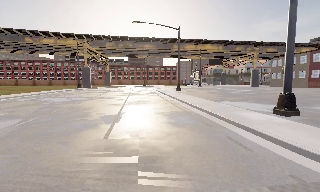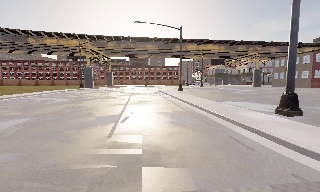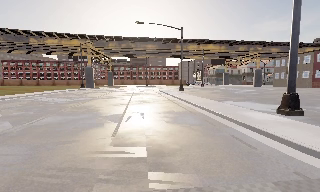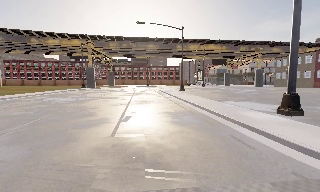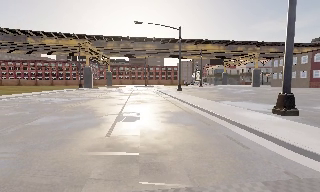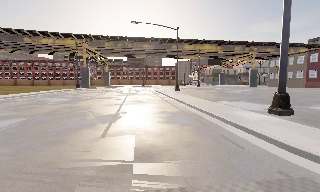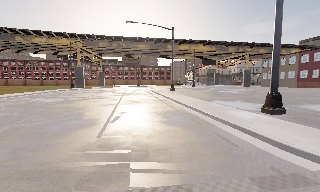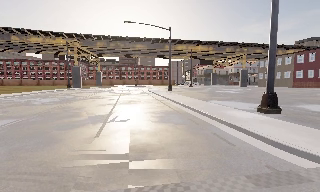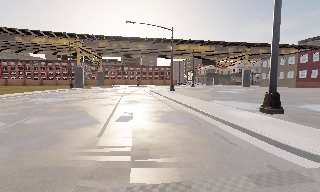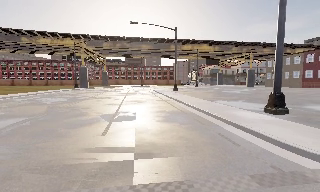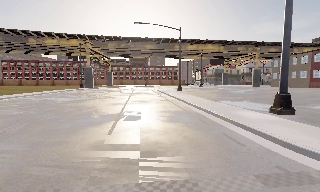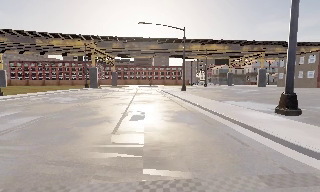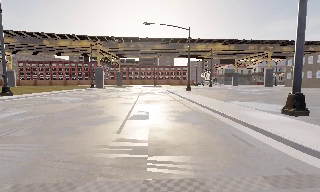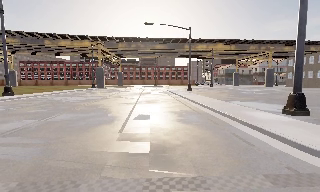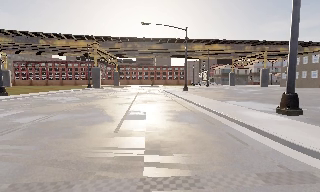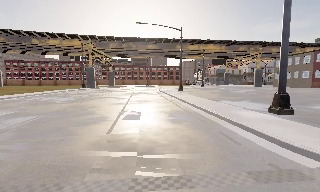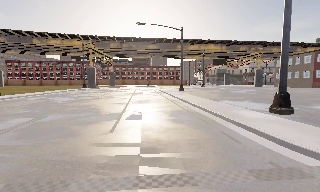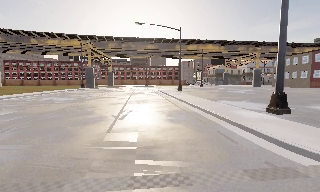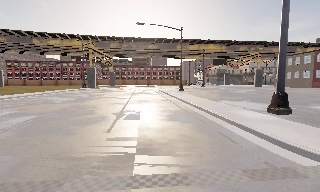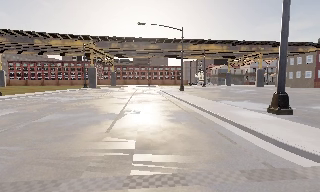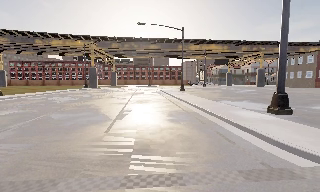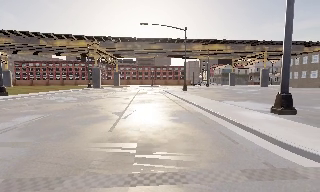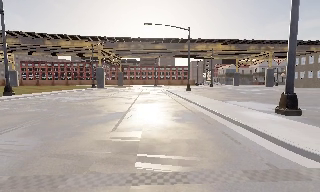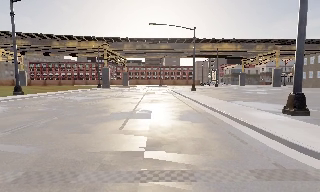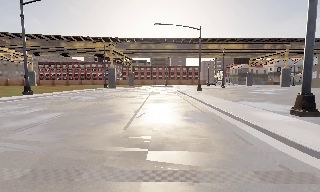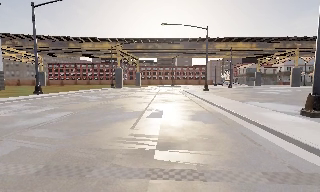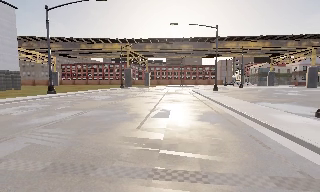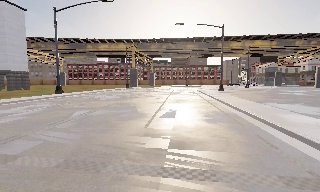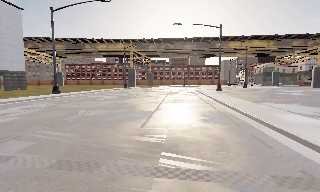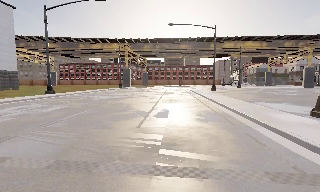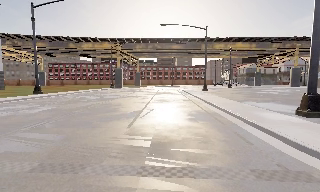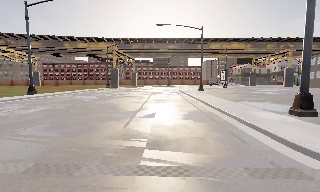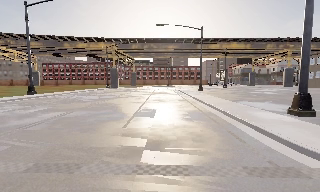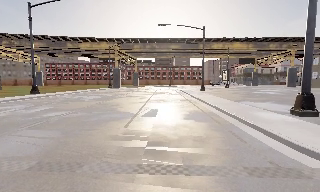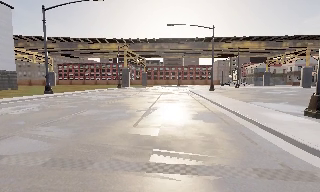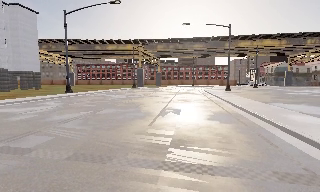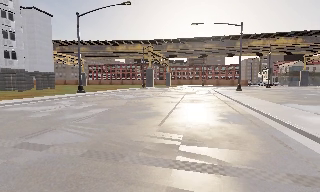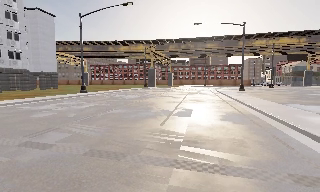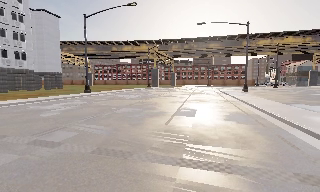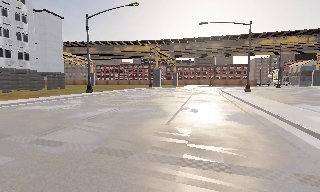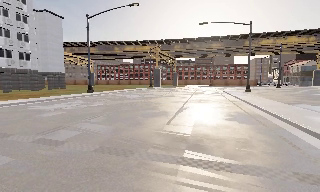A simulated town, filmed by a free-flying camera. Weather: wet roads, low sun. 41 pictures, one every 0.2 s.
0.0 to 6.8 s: The camera swings to its left by about 15 degrees, and the scene slides to the right. It travels backward and to its right, about 1 m, so what stands in front gets smaller.
6.8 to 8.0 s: The camera pans to its left, which is counterclockwise from overhead, by about 10 degrees.
The film runs backward here.
